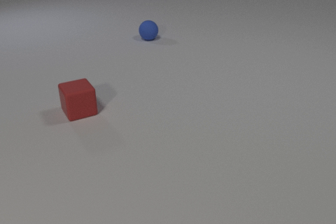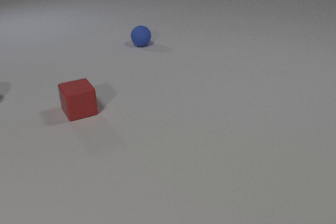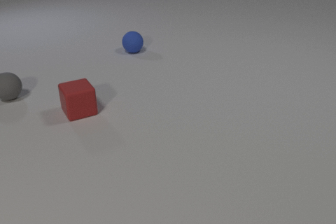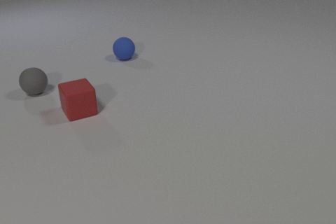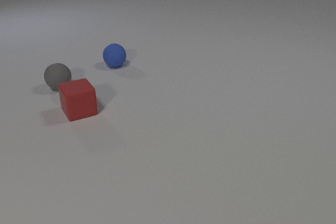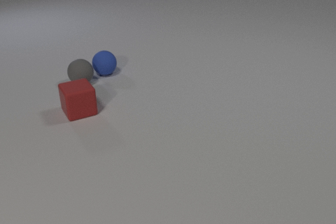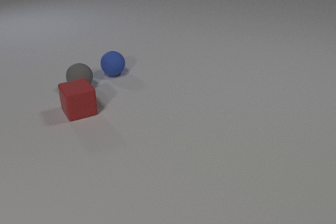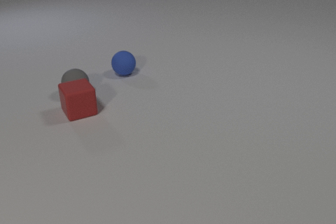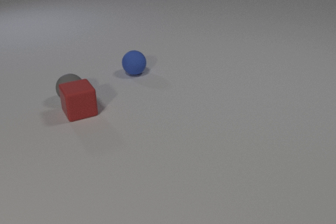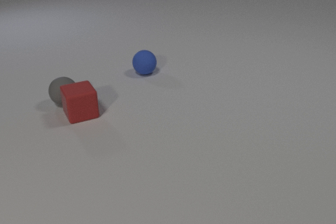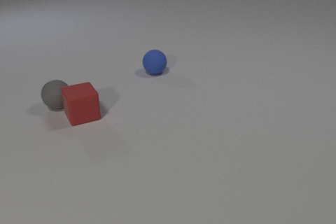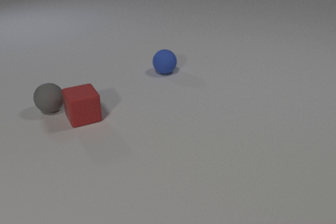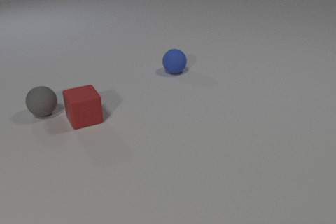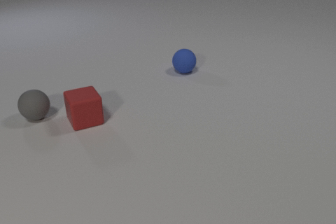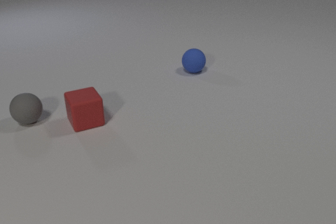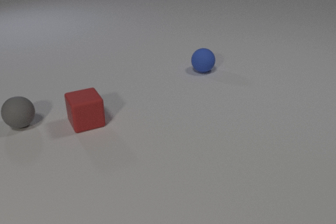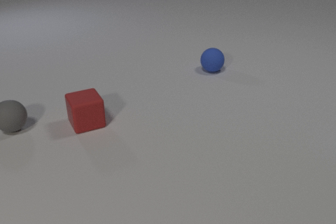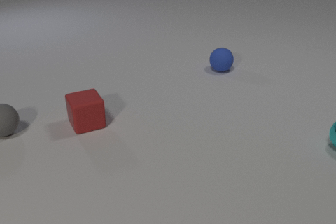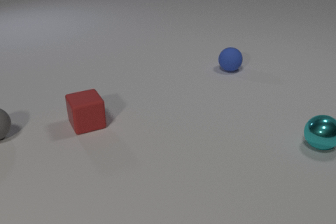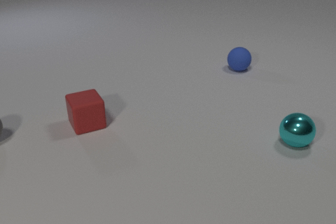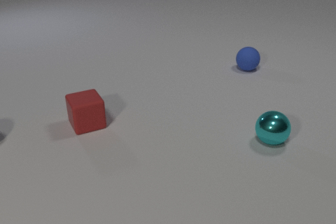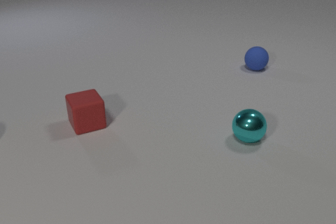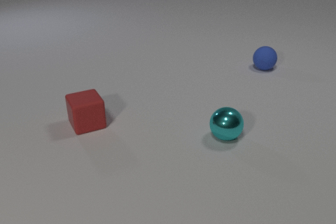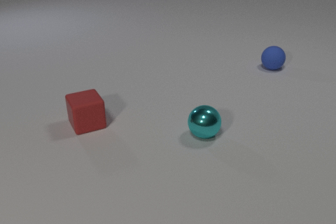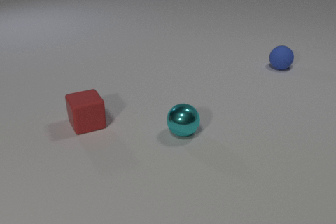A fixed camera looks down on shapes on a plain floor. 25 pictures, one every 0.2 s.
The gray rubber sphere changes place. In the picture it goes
toward the camera.
0.0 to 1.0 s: The blue rubber sphere rolls toward the camera and to the left. The gray rubber sphere comes in at the left edge, rolls to the right.
1.0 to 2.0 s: The blue rubber sphere rolls to the right. The gray rubber sphere rolls toward the camera and to the left. The red rubber cube slides toward the camera. The blue rubber sphere and the gray rubber sphere collide. The gray rubber sphere and the red rubber cube collide.
2.0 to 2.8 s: The blue rubber sphere rolls to the right. The gray rubber sphere rolls to the left and toward the camera. The red rubber cube slides toward the camera.
2.8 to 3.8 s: The blue rubber sphere rolls to the right. The gray rubber sphere rolls to the left and toward the camera. The cyan metal sphere comes in at the right edge, rolls to the left.
3.8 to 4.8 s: The blue rubber sphere rolls to the right. The gray rubber sphere leaves at the left edge. The cyan metal sphere rolls to the left.
What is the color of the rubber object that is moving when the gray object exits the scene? blue.
How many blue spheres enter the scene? 0.
What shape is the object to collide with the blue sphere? sphere.
